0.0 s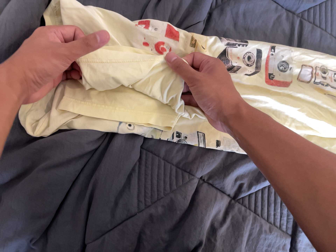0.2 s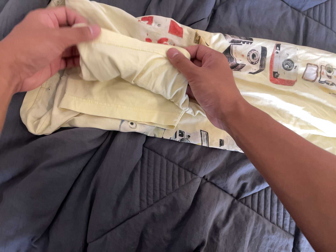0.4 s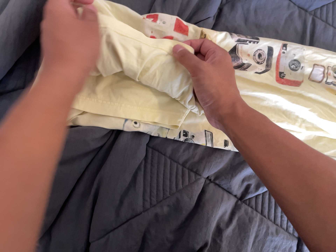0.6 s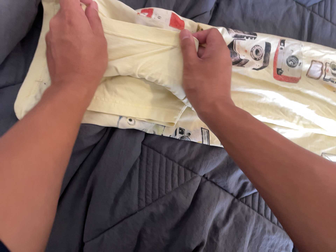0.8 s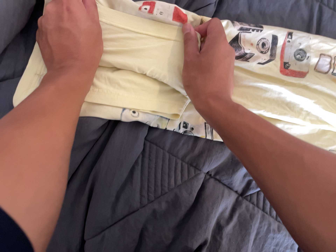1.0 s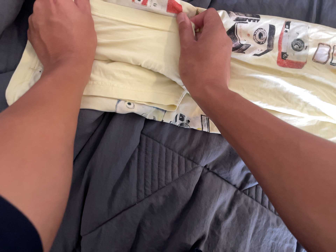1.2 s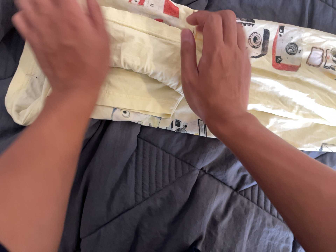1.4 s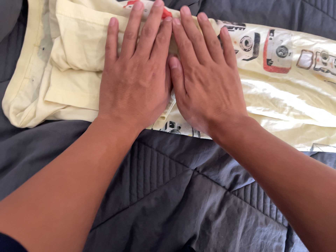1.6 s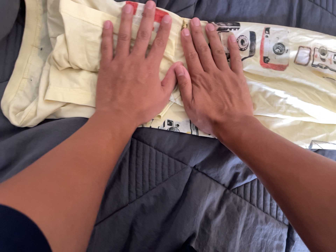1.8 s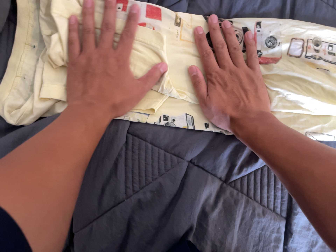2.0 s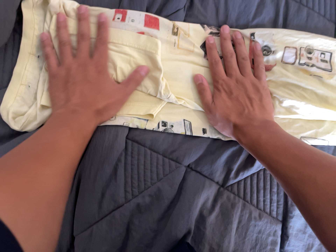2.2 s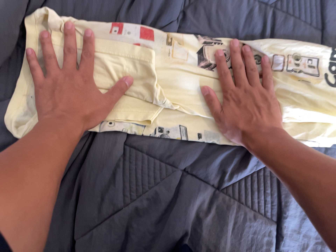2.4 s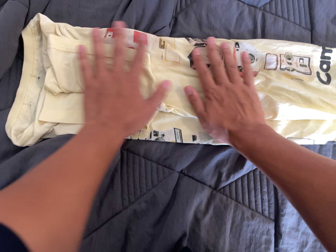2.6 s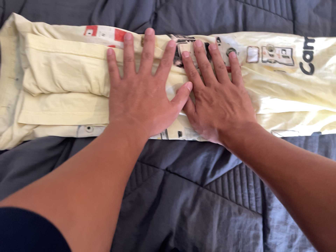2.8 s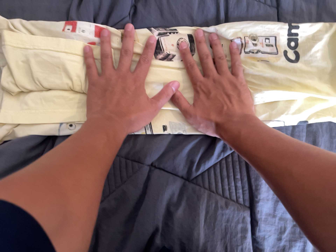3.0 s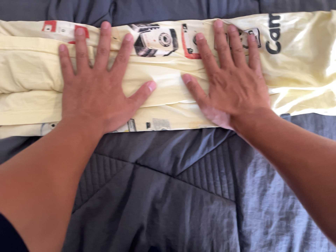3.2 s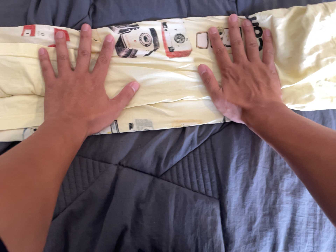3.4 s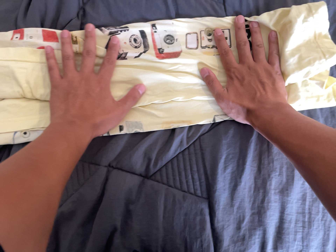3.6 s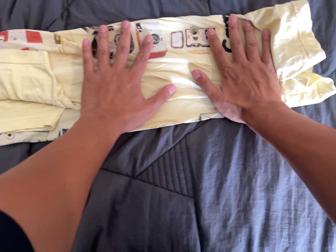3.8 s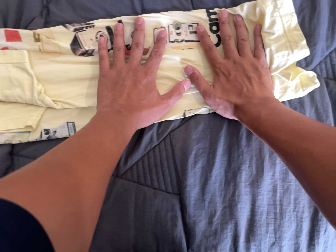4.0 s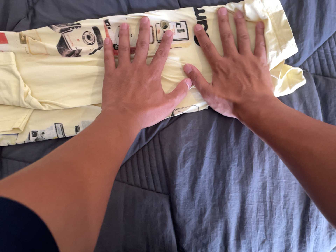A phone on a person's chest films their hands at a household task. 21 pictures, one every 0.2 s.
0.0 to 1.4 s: The camera shifts only a little, or ends up much as it began.
1.4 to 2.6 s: The camera travels to its right, about 9 cm.
2.6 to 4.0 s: The camera travels to its right, about 16 cm, so close, fixed things drift to the left. It rolls about its line of sight by about 10 degrees, and the scene rotates counterclockwise.
The film runs forward here.
